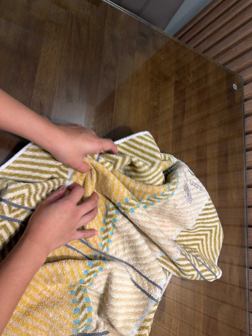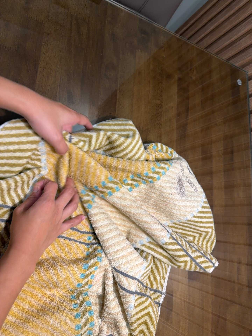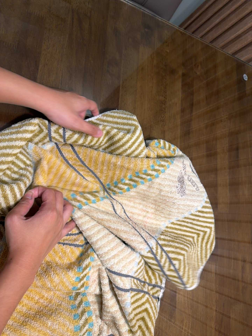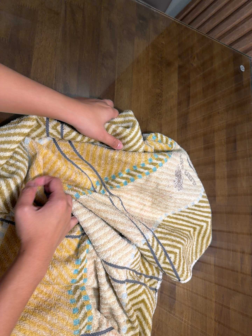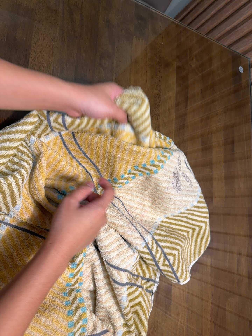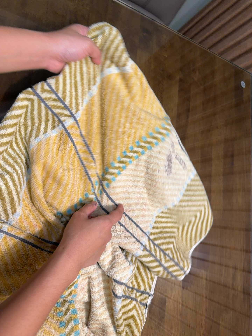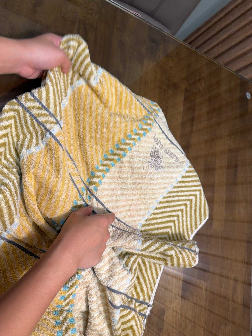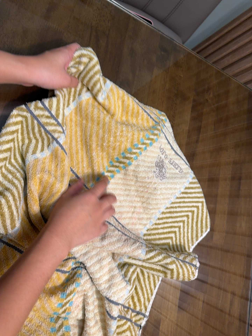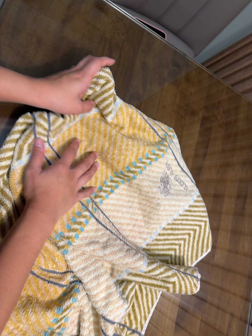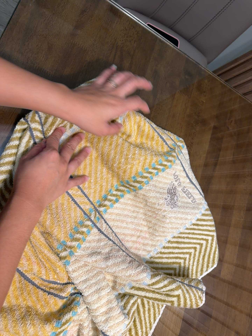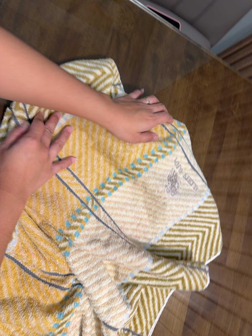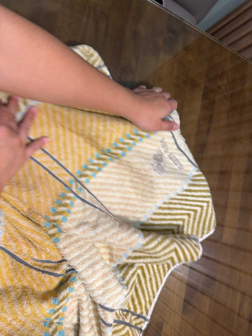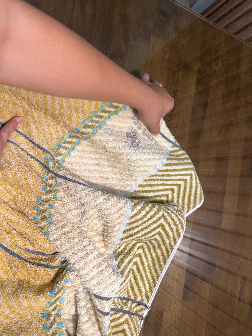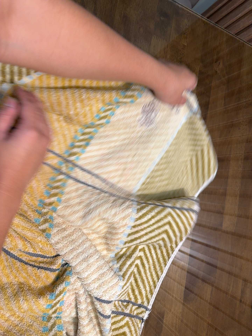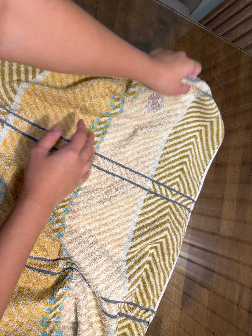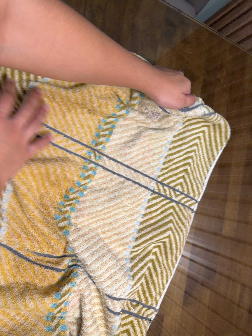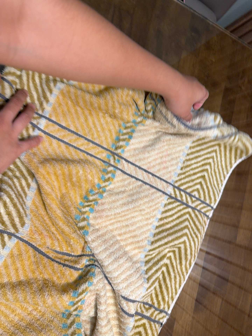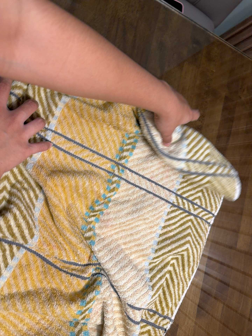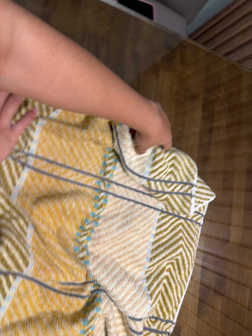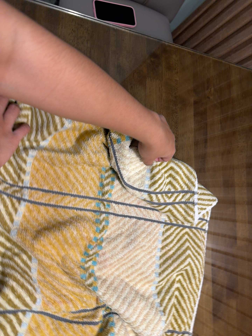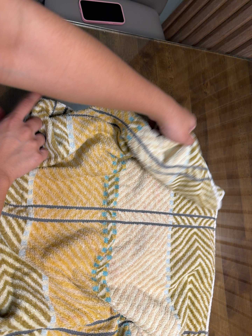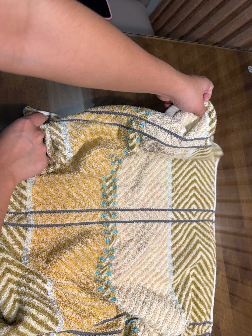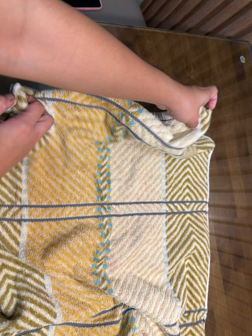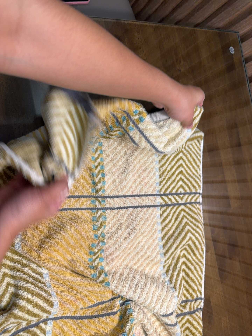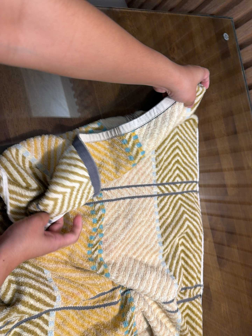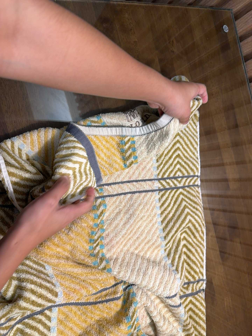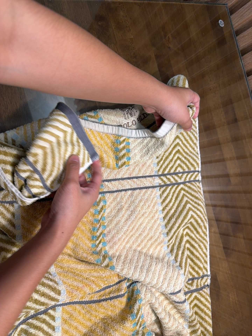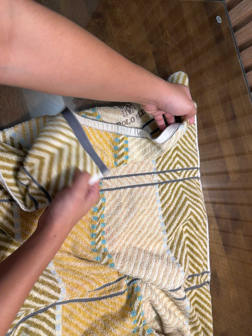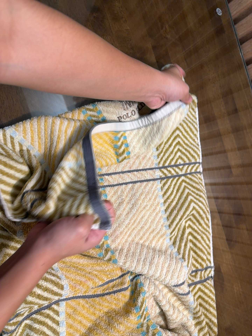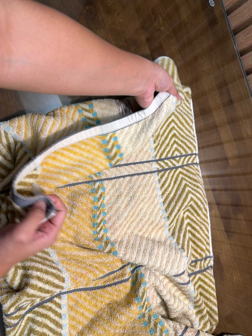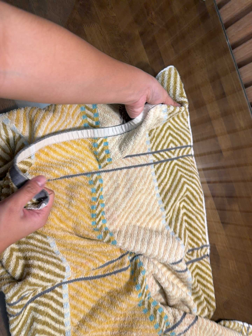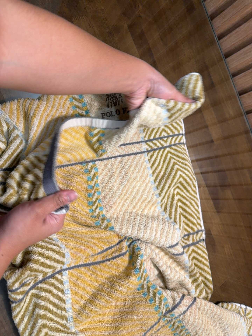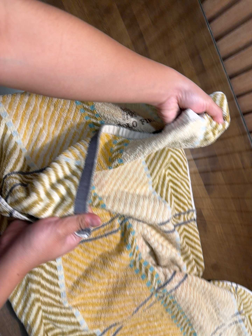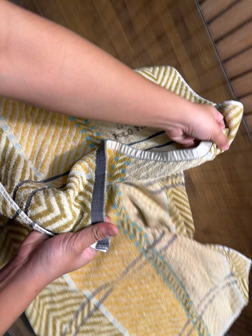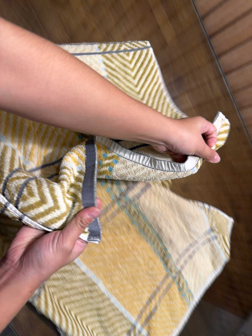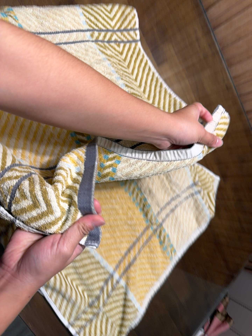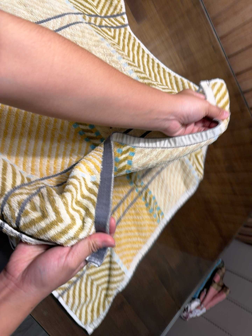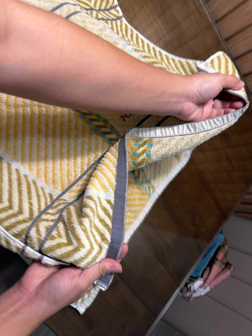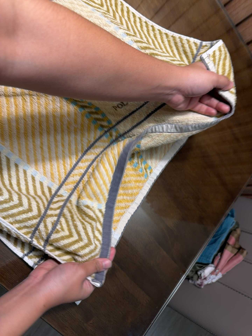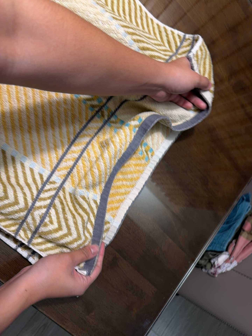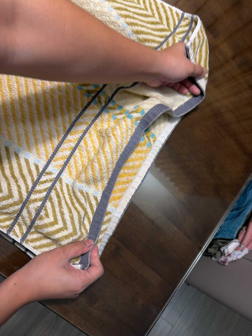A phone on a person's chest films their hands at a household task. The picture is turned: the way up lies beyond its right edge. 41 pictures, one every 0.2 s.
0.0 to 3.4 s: The camera travels toward the top of its view, about 10 cm.
3.4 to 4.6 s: The camera travels toward the top of its view, about 10 cm. It rolls about its line of sight by about 25 degrees, and the scene rotates counterclockwise.
4.6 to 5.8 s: The camera shifts only a little, or ends up much as it began.
5.8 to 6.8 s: The camera travels toward the bottom of its view, about 22 cm, so close, fixed things drift upward. It rolls about its line of sight by about 10 degrees, and the scene rotates counterclockwise.
6.8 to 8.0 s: The camera pans to its left by about 10 degrees. It travels toward the bottom of its view, to its right and forward, about 34 cm, so close, fixed things drift upward. Its aim tips toward the bottom of its view by about 10 degrees, and the scene shifts upward. It rolls about its line of sight by about 15 degrees, and the scene rotates counterclockwise.
The film runs forward here.
